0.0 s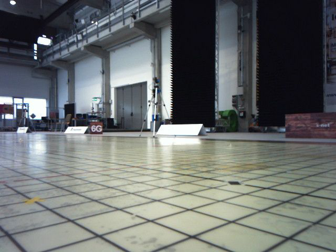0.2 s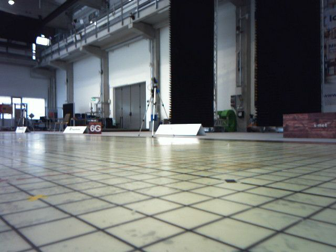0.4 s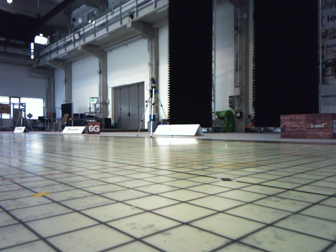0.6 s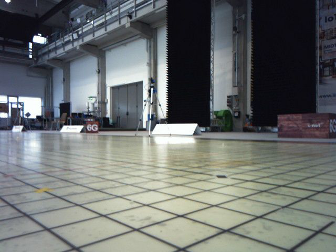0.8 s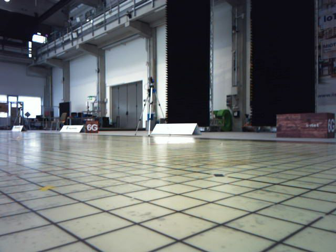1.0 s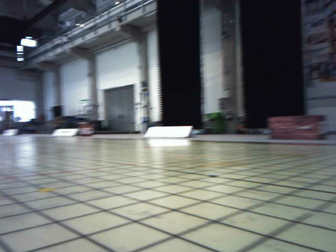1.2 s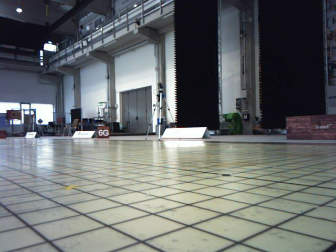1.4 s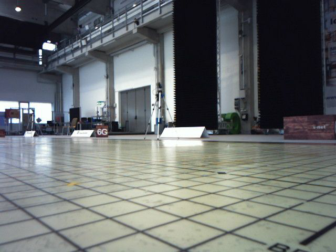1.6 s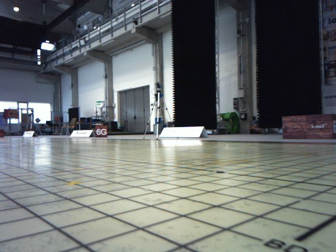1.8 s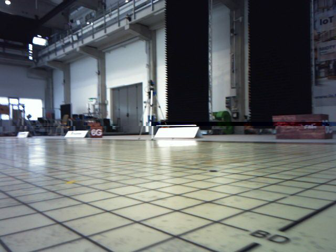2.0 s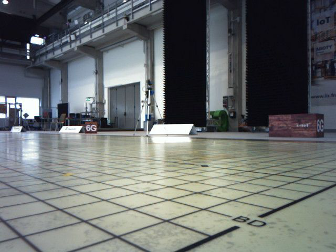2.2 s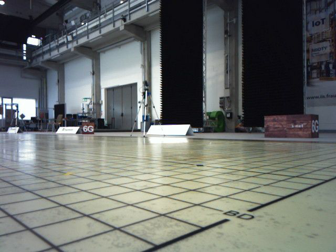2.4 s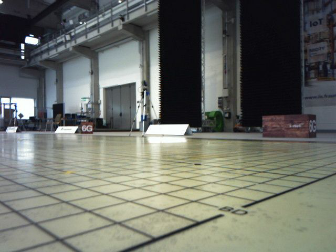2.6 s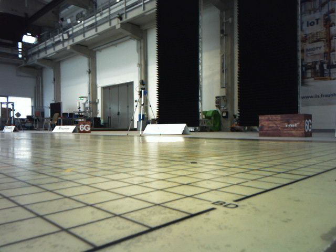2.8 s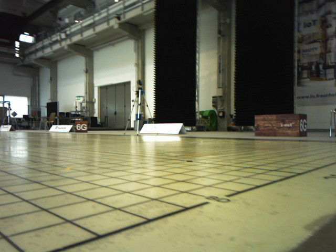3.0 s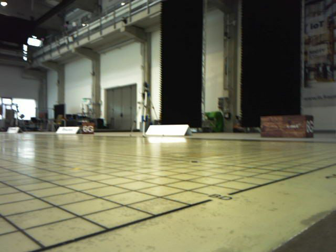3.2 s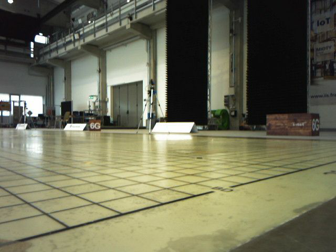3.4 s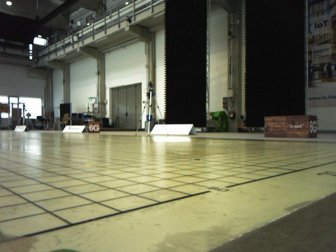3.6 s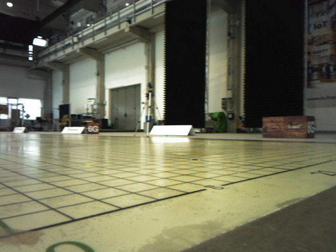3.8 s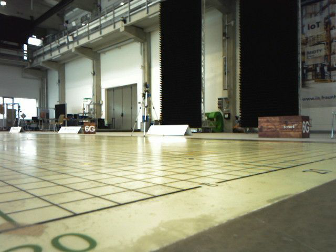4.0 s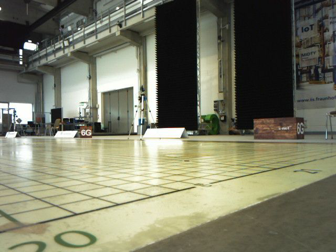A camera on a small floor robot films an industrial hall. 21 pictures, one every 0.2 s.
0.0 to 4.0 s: The camera travels backward, about 0.7 m, so what stands in front gets smaller.
The film runs backward here.
